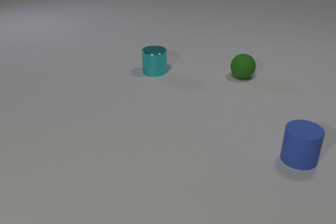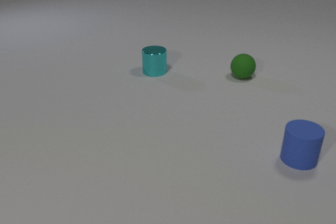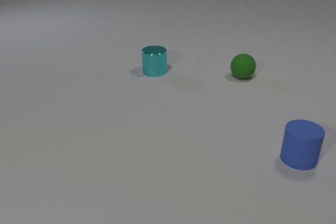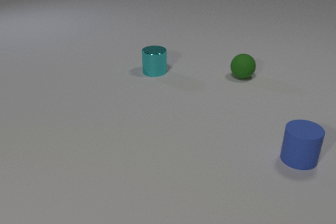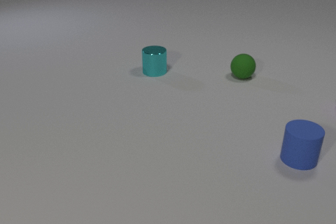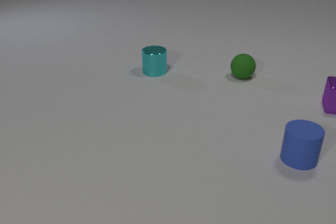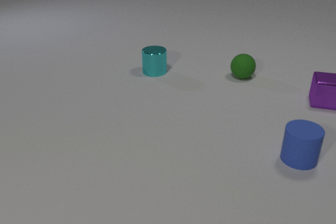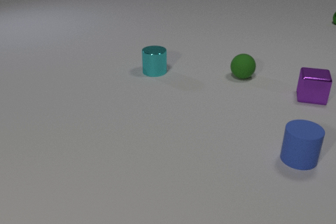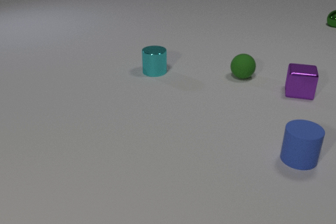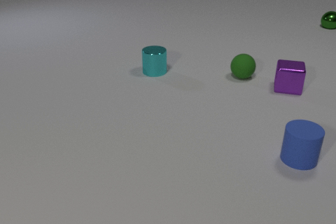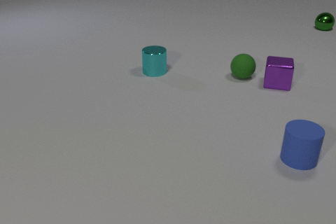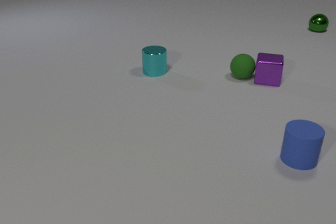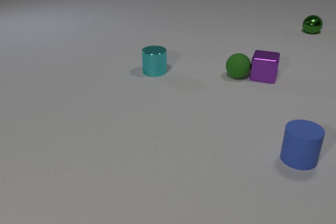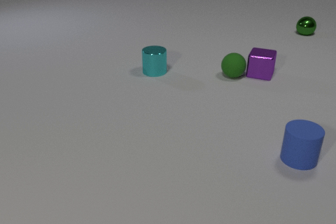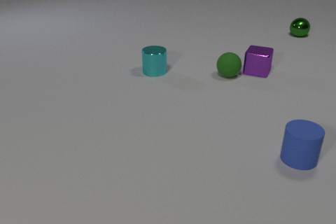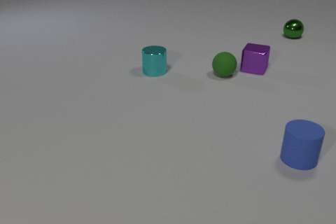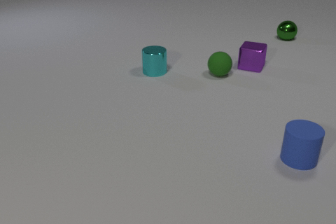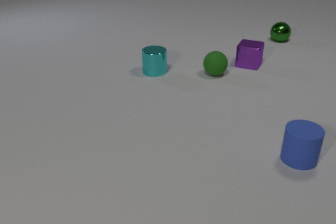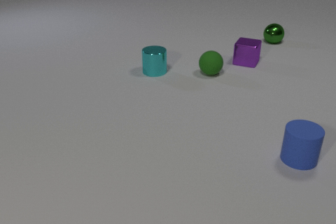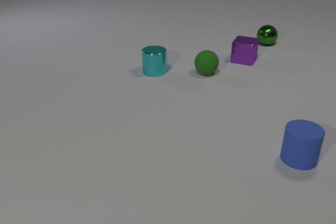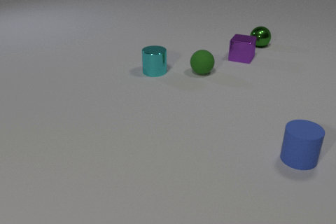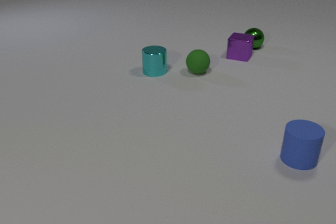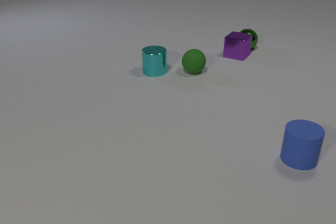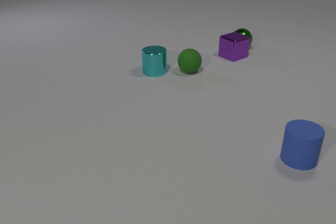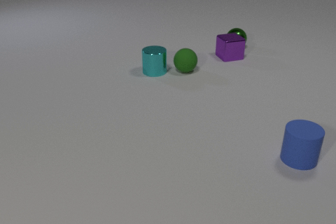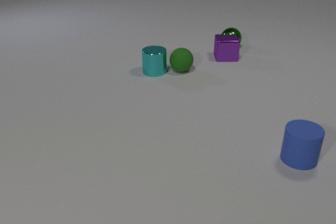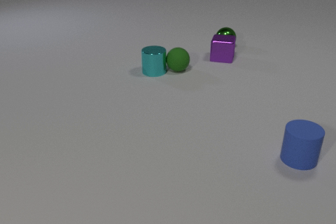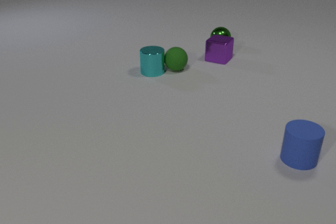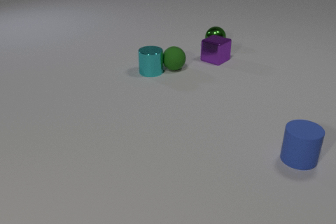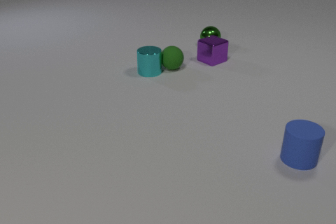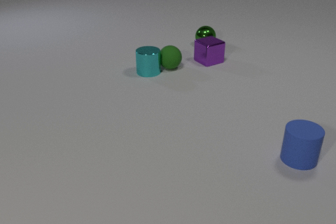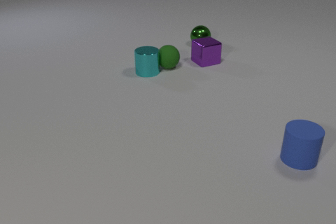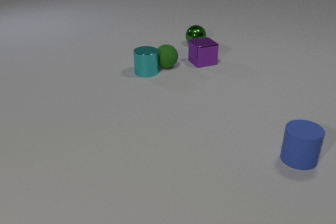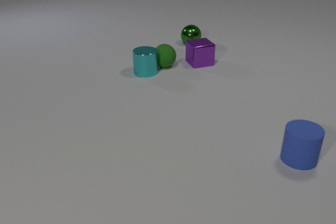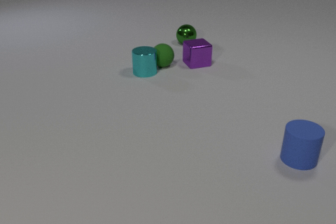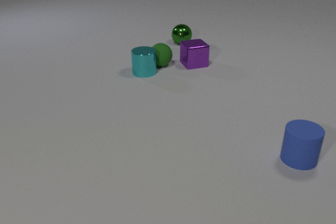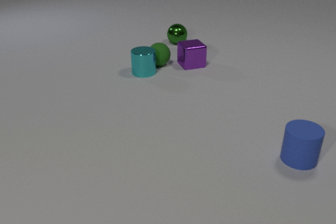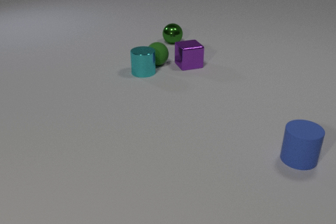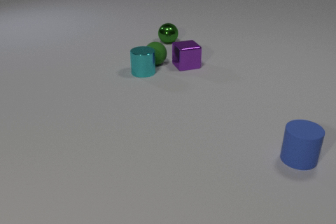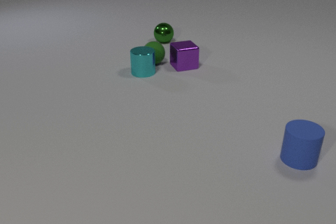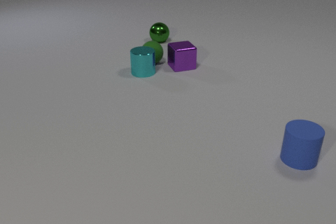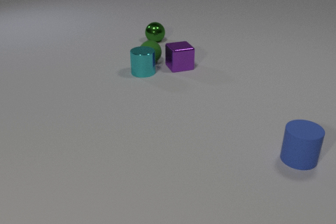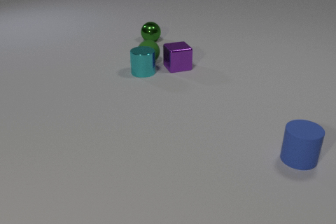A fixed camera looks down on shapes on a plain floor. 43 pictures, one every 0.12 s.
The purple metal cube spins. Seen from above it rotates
clockwise.
The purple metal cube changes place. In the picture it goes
to the left.
0.00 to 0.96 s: The purple metal cube comes in at the right edge, slides to the left and away from the camera. The green metal sphere comes in at the right edge, rolls toward the camera and to the left.
0.96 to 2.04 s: The purple metal cube slides away from the camera and to the left. The green rubber sphere rolls to the left. The green metal sphere rolls toward the camera and to the left. The purple metal cube and the green rubber sphere collide.
2.04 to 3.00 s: The purple metal cube slides to the left and away from the camera, spins clockwise seen from above by about 60 degrees, its near face sliding to the left. The green rubber sphere rolls to the left. The green metal sphere rolls to the left and toward the camera. The purple metal cube and the green metal sphere collide.
3.00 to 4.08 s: The purple metal cube slides to the left and toward the camera, spins so that its near face slides to the left, clockwise seen from above. The green rubber sphere rolls to the left and away from the camera. The green metal sphere rolls to the left. The cyan metal cylinder slides to the left. The green rubber sphere and the cyan metal cylinder collide.
4.08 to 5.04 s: The purple metal cube slides to the left and toward the camera. The green rubber sphere rolls to the left and away from the camera. The green metal sphere rolls to the left.
Are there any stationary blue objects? yes.
How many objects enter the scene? 2.
What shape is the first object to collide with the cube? sphere.
